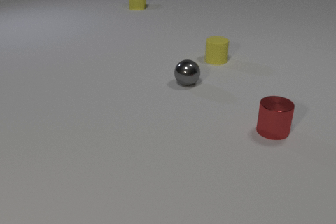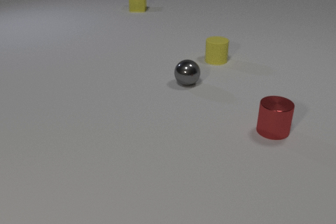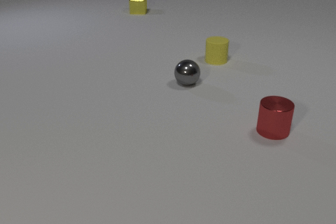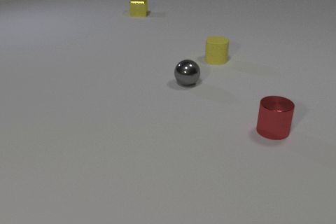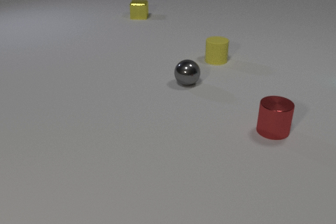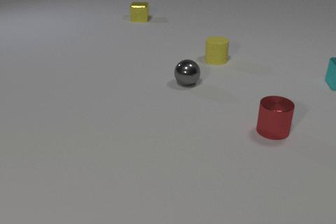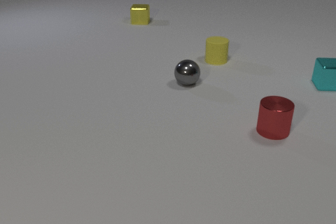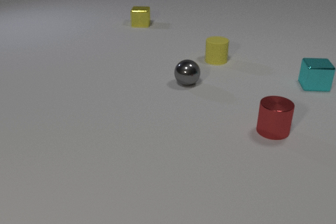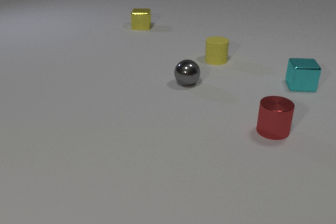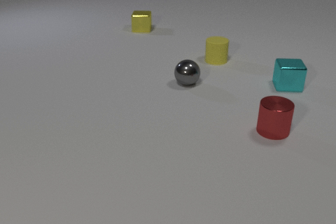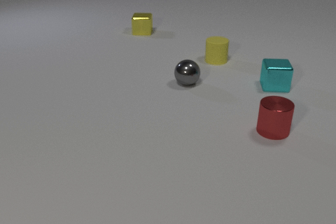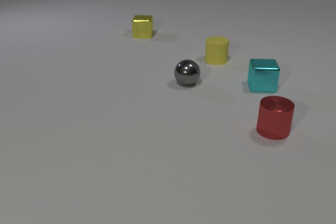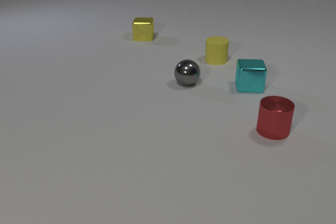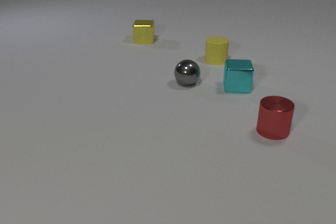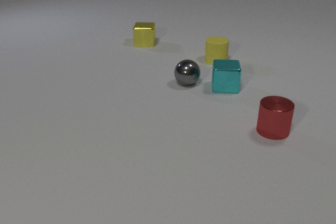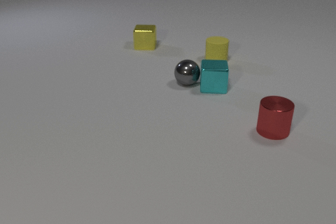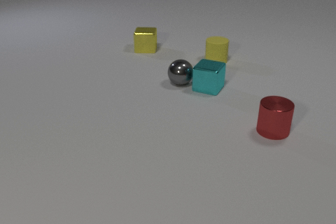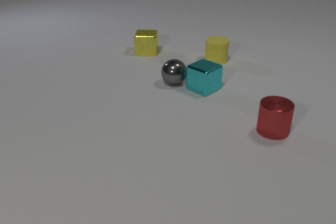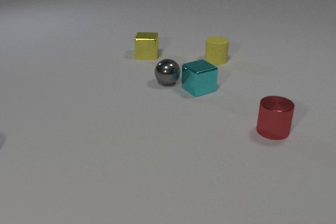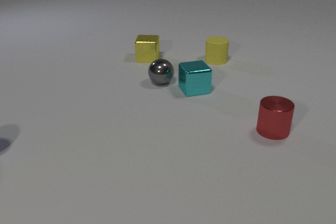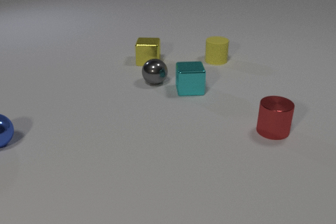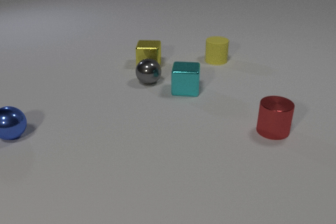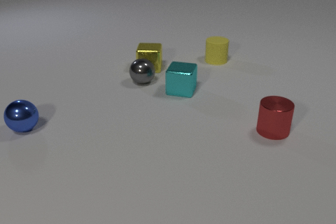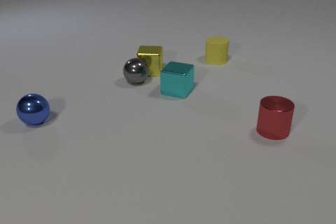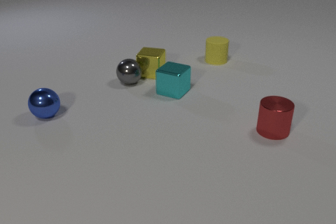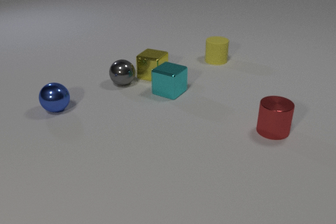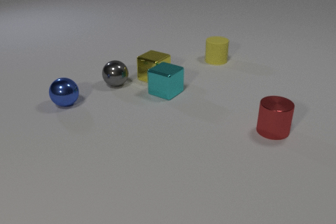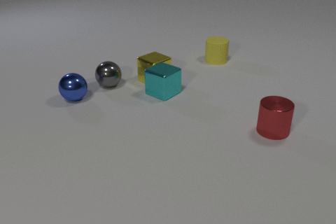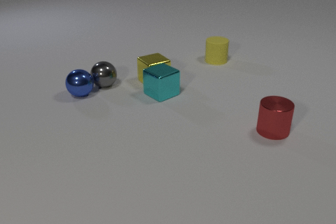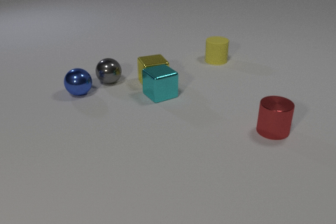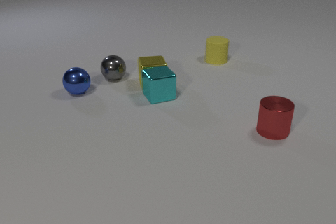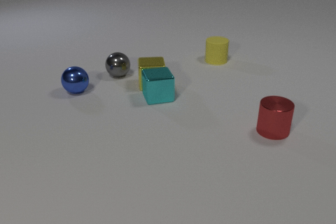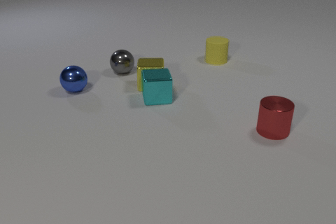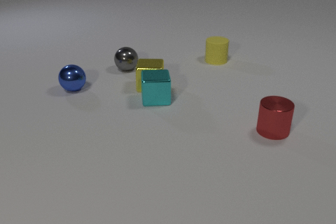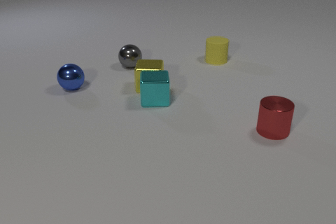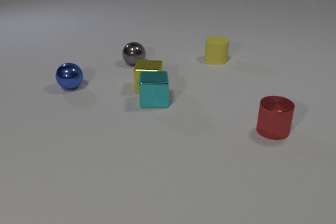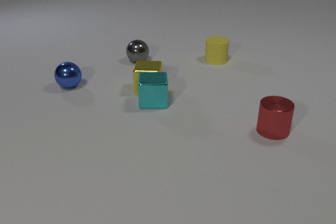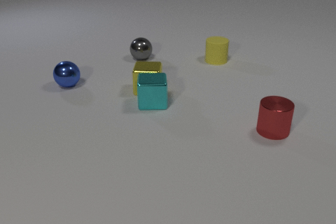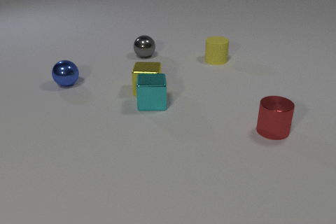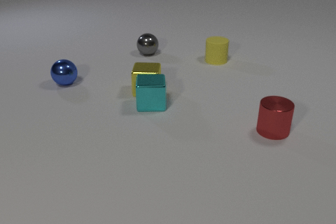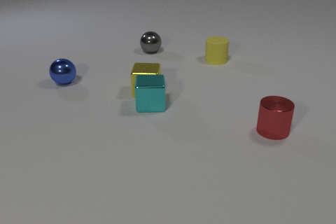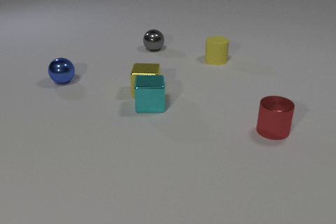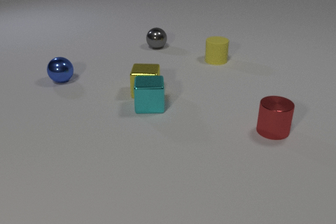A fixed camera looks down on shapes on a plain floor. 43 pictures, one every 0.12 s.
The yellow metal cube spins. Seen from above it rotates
clockwise.
The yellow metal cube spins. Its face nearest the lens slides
to the left.
0.00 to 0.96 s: The cyan metal cube comes in at the right edge, slides to the left and toward the camera. The yellow metal cube slides toward the camera.
0.96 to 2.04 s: The cyan metal cube slides to the left, spins clockwise seen from above by about 30 degrees, its near face sliding to the left. The gray metal sphere rolls to the left. The yellow metal cube slides toward the camera. The cyan metal cube and the gray metal sphere collide.
2.04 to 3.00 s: The cyan metal cube slides to the left, spins so that its near face slides to the left, clockwise seen from above. The gray metal sphere rolls to the left. The yellow metal cube slides toward the camera, spins clockwise seen from above by about 15 degrees, its near face sliding to the left. The blue metal sphere comes in at the left edge, rolls to the right and away from the camera. The gray metal sphere and the yellow metal cube collide.
3.00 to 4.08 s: The cyan metal cube slides toward the camera and to the left, spins clockwise seen from above by about 60 degrees, its near face sliding to the left. The gray metal sphere rolls away from the camera. The yellow metal cube slides toward the camera, spins so that its near face slides to the left, clockwise seen from above. The blue metal sphere rolls away from the camera. The cyan metal cube and the yellow metal cube collide. The gray metal sphere and the blue metal sphere collide.
4.08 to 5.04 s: The cyan metal cube slides toward the camera. The gray metal sphere rolls away from the camera and to the right. The yellow metal cube slides toward the camera. The blue metal sphere rolls away from the camera and to the left.
Are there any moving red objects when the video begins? no.
How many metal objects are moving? 4.
What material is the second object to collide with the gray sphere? metal.
